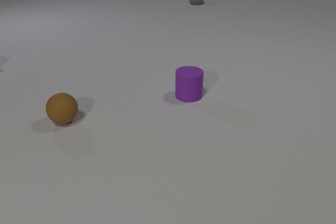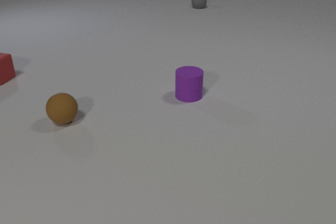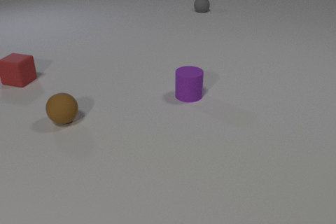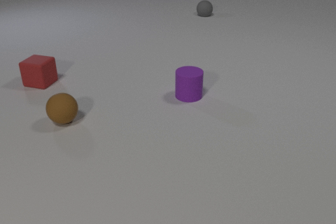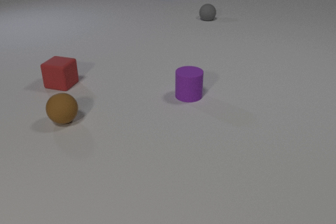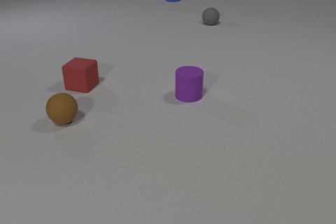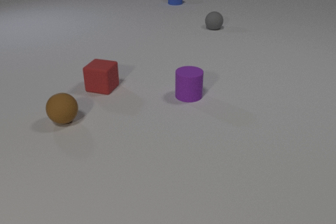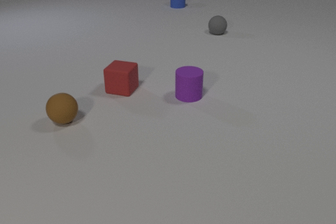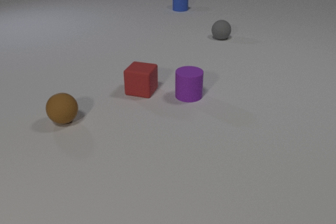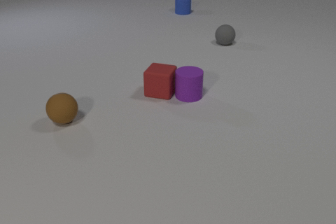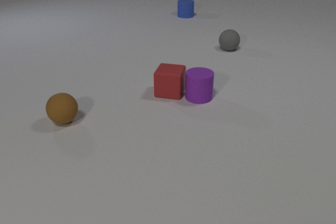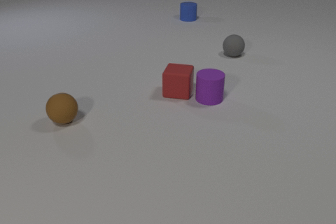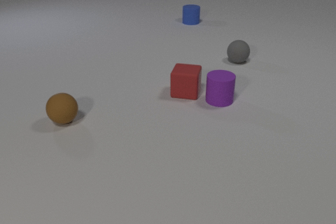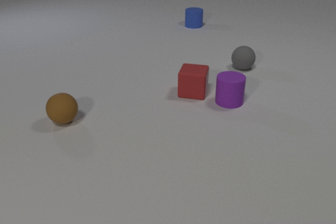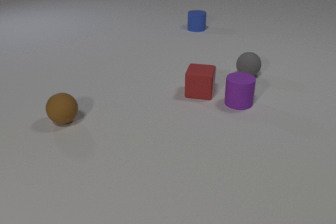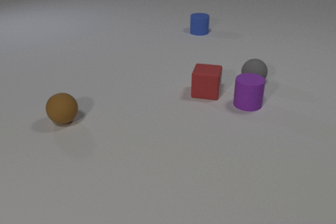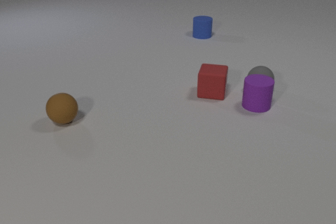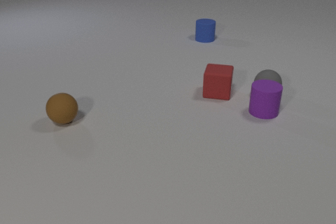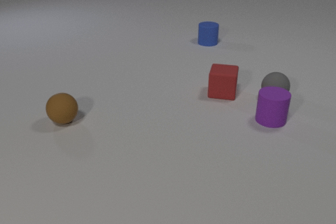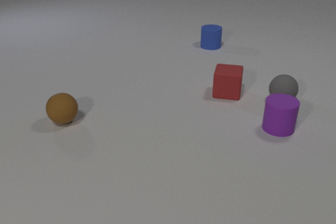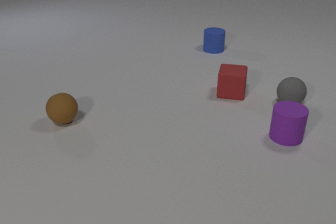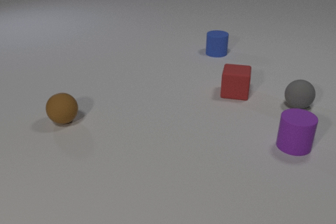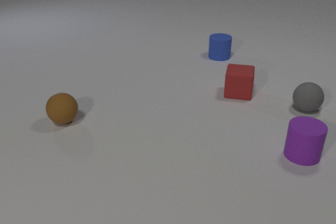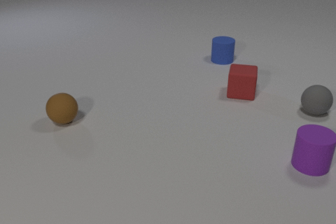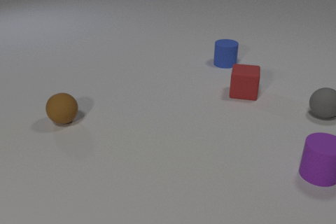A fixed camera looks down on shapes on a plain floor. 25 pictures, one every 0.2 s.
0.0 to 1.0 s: The red rubber cube comes in at the left edge, slides to the right and toward the camera. The gray rubber sphere rolls toward the camera. The blue rubber cylinder comes in at the top edge, slides toward the camera.
1.0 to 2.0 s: The red rubber cube slides to the right. The purple rubber cylinder slides to the right. The gray rubber sphere rolls toward the camera. The blue rubber cylinder slides toward the camera. The red rubber cube and the purple rubber cylinder collide.
2.0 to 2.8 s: The red rubber cube slides to the right. The purple rubber cylinder slides to the right. The gray rubber sphere rolls toward the camera. The blue rubber cylinder slides toward the camera.
2.8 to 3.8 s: The red rubber cube slides to the right. The purple rubber cylinder slides toward the camera and to the right. The gray rubber sphere rolls toward the camera and to the right. The blue rubber cylinder slides toward the camera. The purple rubber cylinder and the gray rubber sphere collide.
3.8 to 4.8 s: The red rubber cube slides to the right. The purple rubber cylinder slides toward the camera and to the right. The gray rubber sphere rolls to the right and toward the camera. The blue rubber cylinder slides toward the camera.
What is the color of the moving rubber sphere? gray.
What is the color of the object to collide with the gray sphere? purple.
How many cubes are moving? 1.
